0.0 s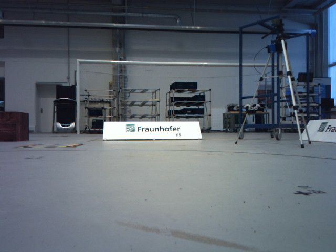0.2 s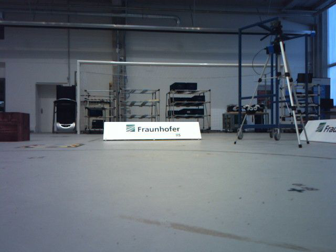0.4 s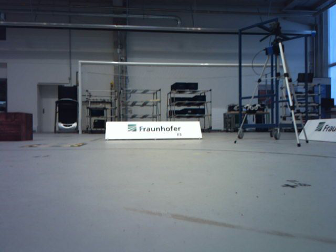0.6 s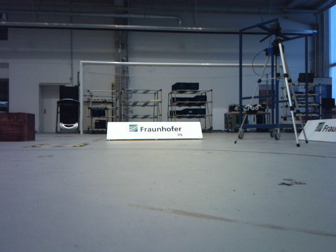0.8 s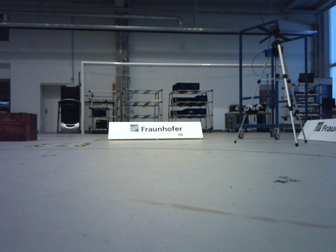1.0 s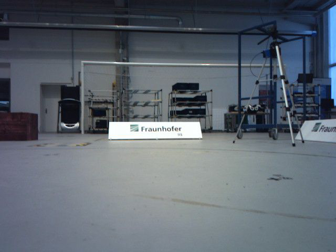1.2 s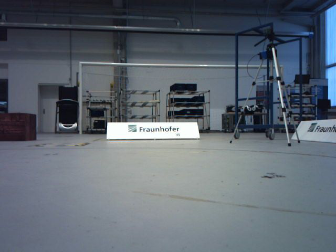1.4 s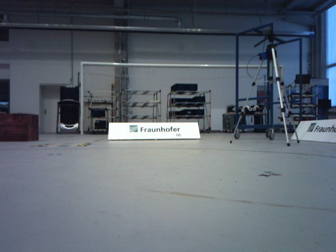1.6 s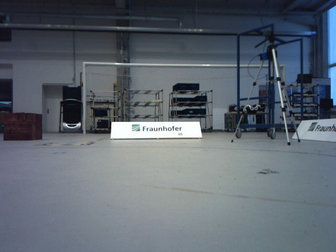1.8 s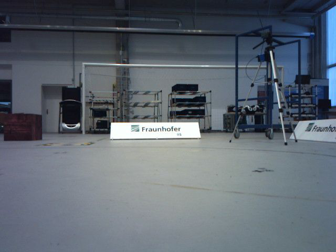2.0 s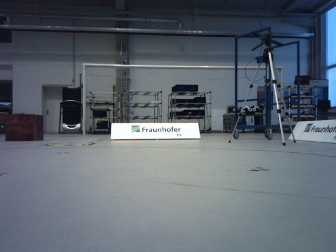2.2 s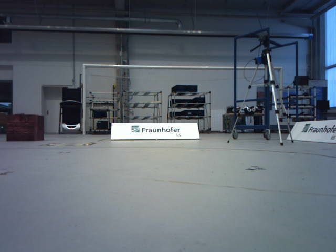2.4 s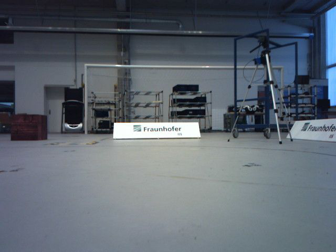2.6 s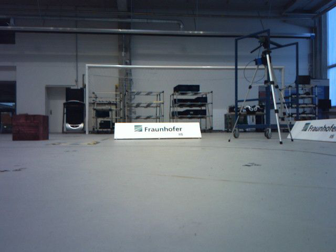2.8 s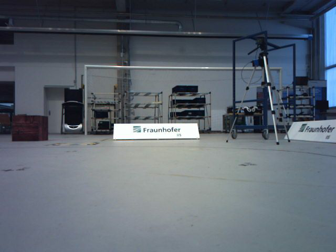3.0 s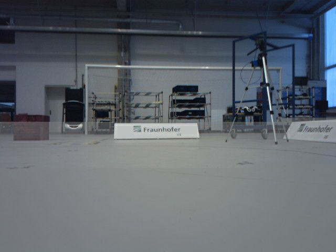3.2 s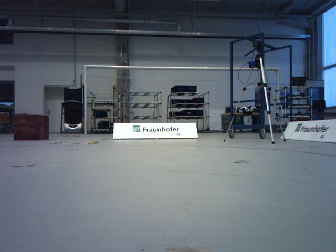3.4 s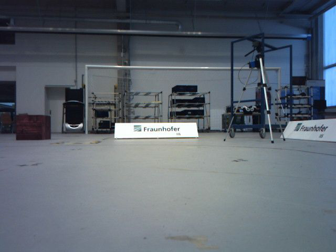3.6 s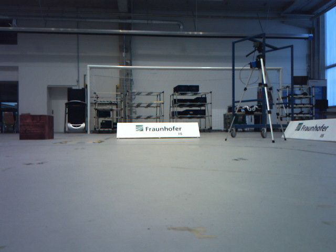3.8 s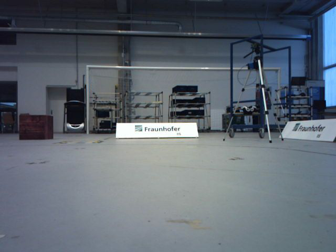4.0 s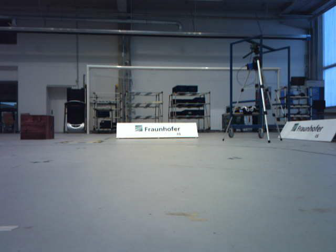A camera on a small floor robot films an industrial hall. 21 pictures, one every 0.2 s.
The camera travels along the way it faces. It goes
backward.
0.0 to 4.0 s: The camera travels backward, about 0.8 m, so what stands in front gets smaller.
The film runs backward here.
